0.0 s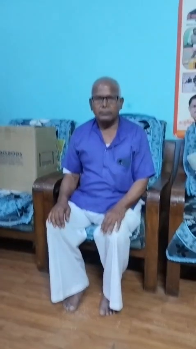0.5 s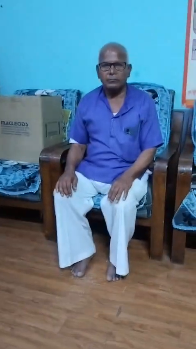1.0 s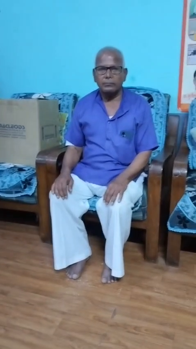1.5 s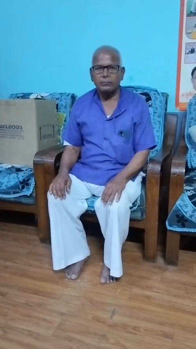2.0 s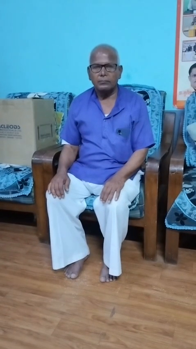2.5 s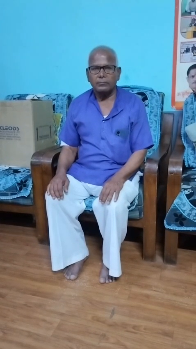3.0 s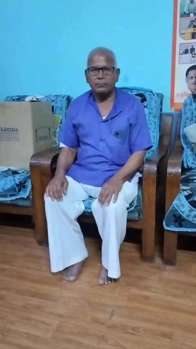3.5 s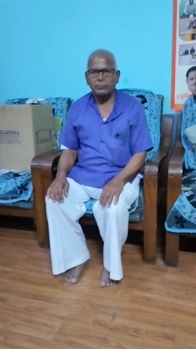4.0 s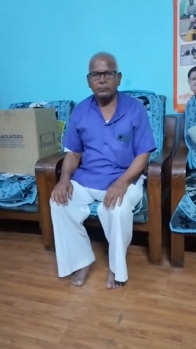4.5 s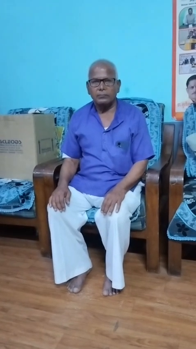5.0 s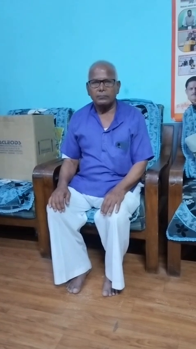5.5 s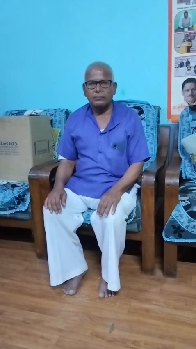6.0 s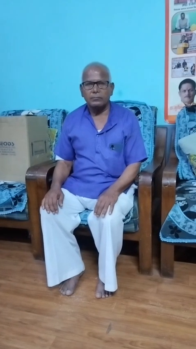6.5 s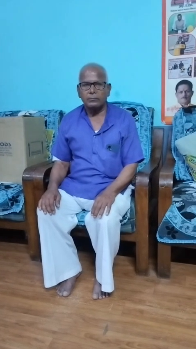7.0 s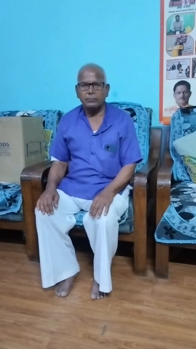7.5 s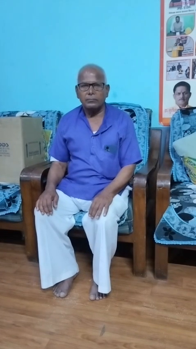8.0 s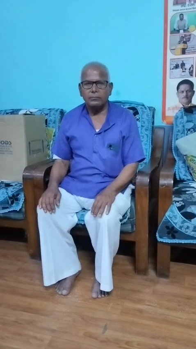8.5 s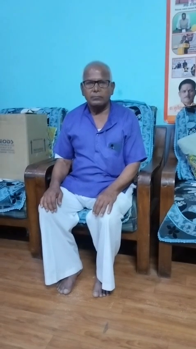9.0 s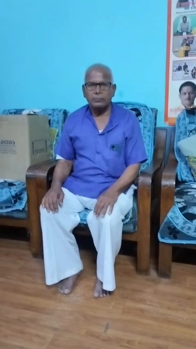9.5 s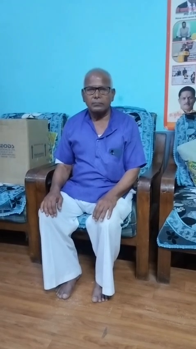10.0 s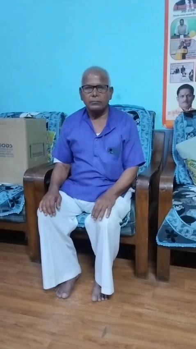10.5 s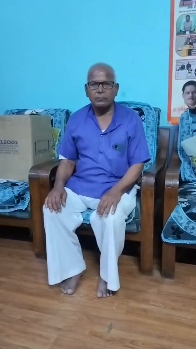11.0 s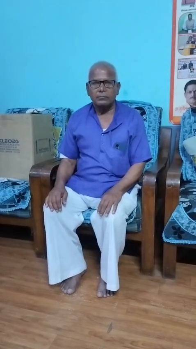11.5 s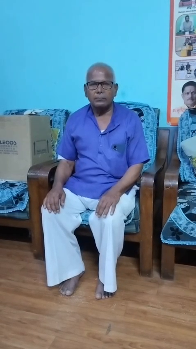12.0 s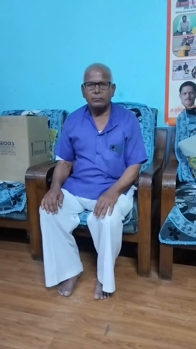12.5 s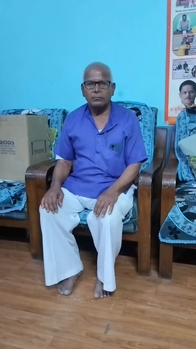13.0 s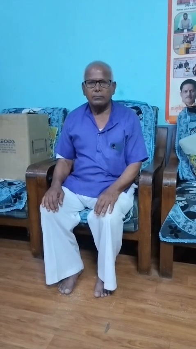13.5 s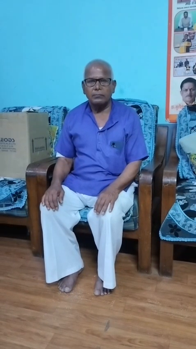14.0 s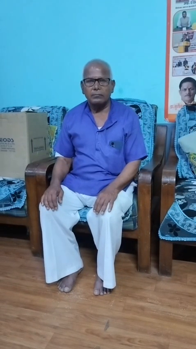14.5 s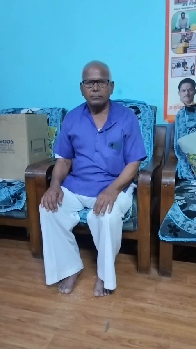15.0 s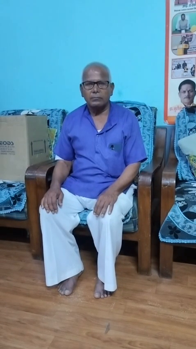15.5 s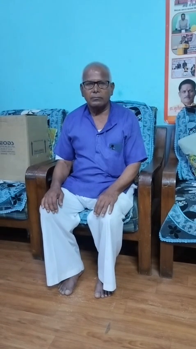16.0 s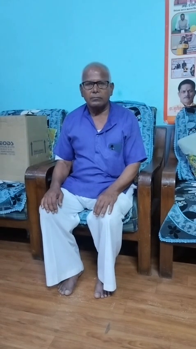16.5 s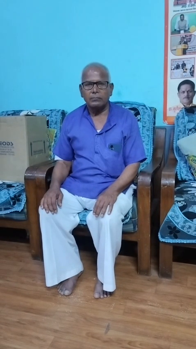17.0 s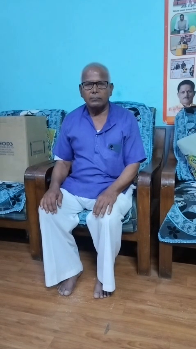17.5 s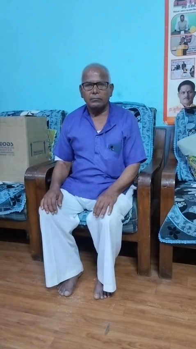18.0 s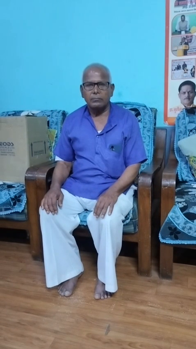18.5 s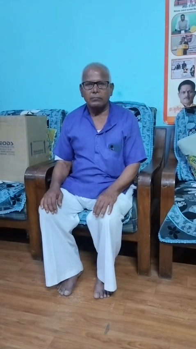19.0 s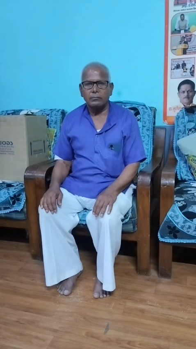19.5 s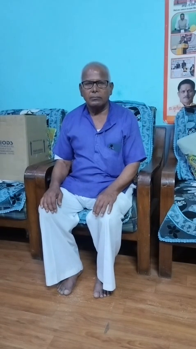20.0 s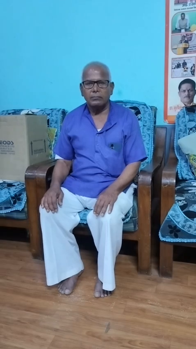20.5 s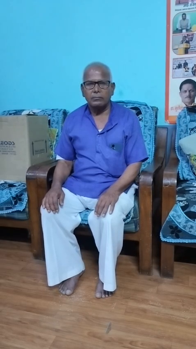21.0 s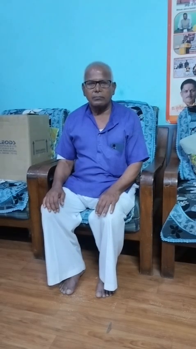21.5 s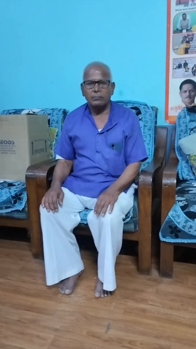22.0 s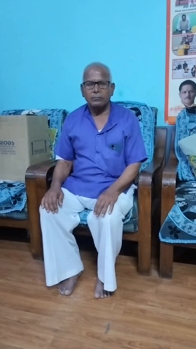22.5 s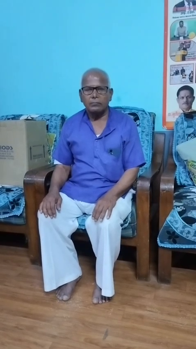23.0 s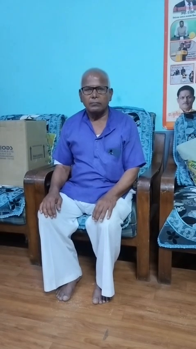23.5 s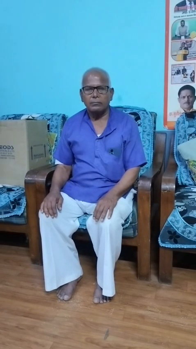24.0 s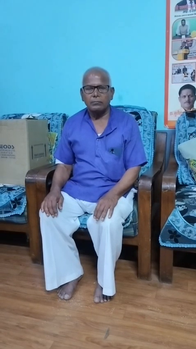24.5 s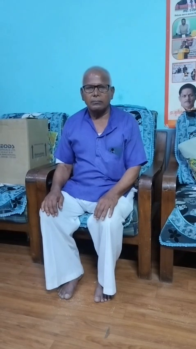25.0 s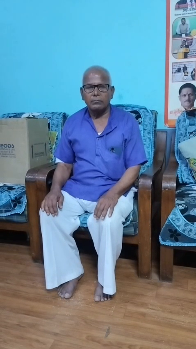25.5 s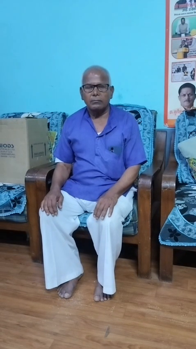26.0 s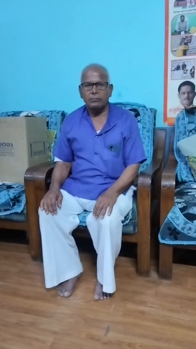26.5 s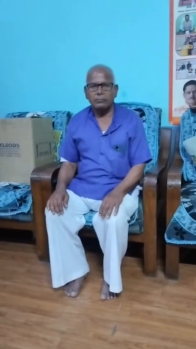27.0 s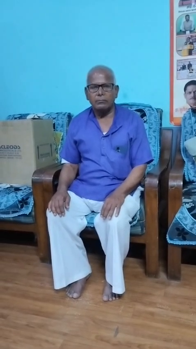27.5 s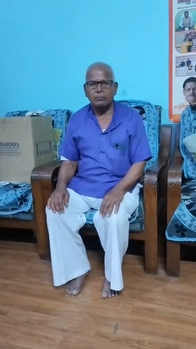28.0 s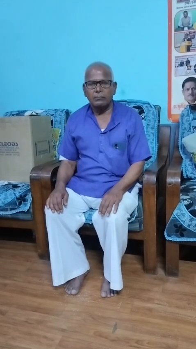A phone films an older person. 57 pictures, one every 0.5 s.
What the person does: Sitting.
